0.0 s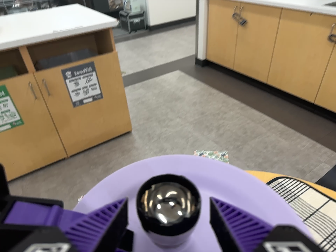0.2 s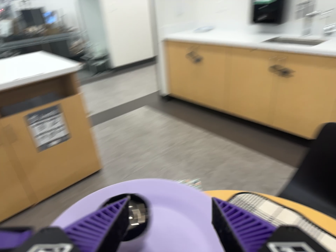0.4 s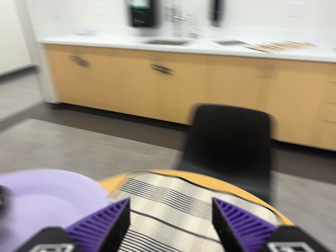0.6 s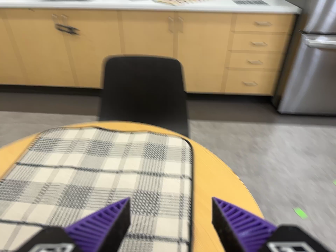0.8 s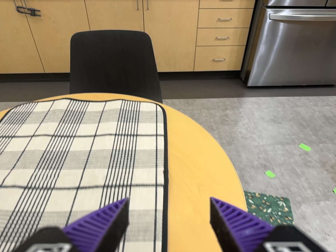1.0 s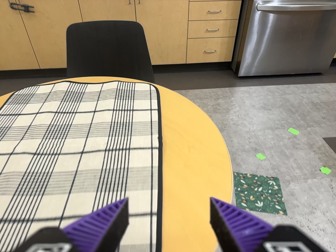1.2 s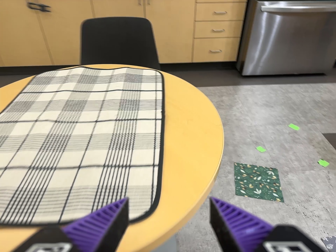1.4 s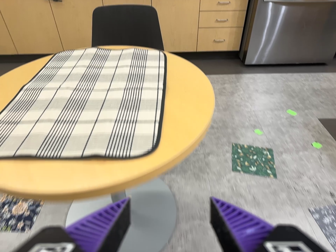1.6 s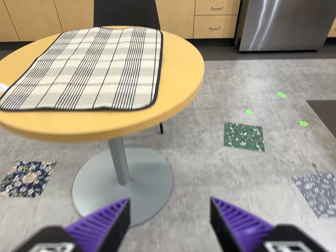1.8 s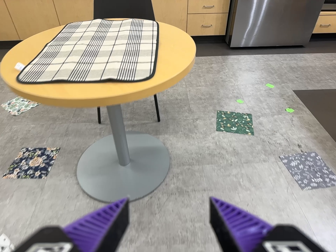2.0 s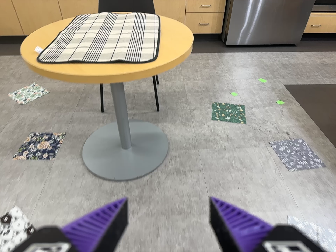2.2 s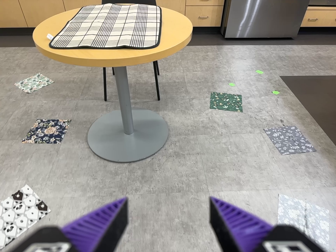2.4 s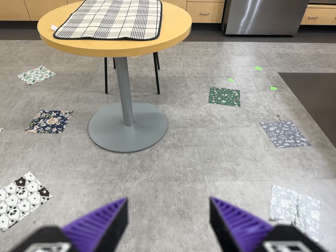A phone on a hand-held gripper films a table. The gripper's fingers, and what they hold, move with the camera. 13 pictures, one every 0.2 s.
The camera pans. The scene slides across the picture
to the left.
0.0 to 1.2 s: The camera swings to its right by about 50 degrees, and the scene slides to the left. It travels toward the bottom of its view, backward and to its right, about 50 cm, so close, fixed things drift upward. It rolls about its line of sight by about 30 degrees, and the scene rotates counterclockwise.
1.2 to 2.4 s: The camera travels backward and toward the bottom of its view, about 80 cm, so what stands in front gets smaller.
The film runs backward here.
